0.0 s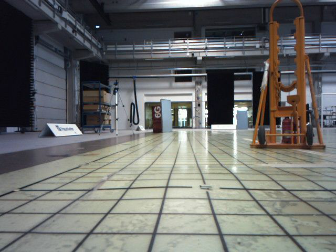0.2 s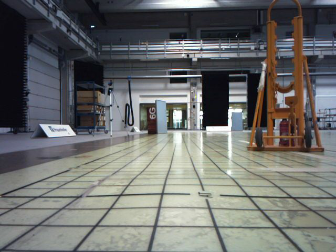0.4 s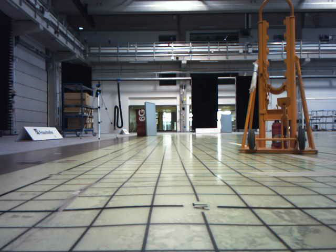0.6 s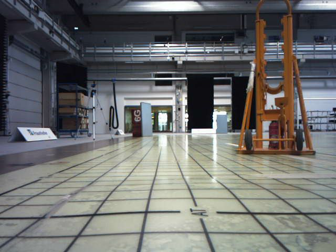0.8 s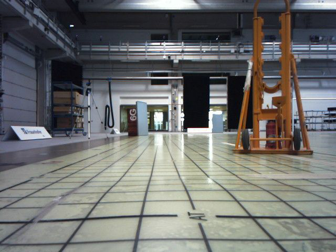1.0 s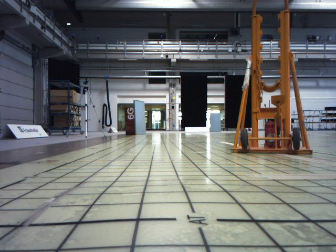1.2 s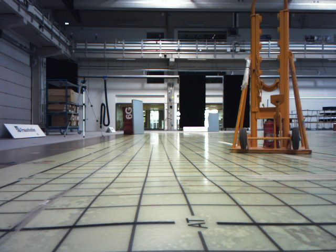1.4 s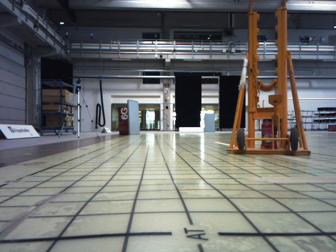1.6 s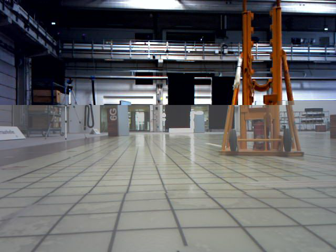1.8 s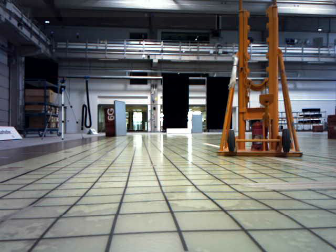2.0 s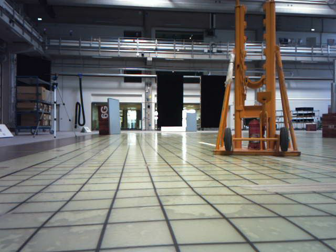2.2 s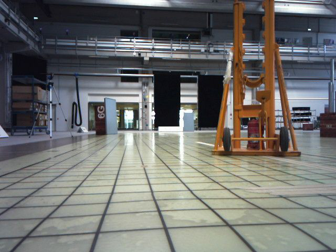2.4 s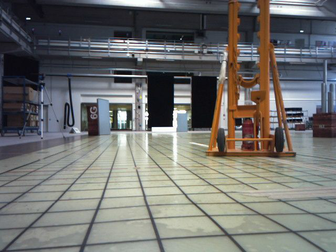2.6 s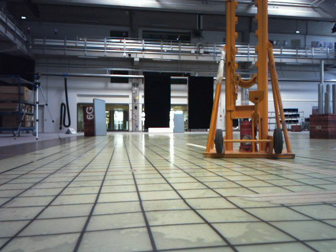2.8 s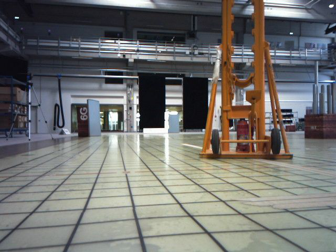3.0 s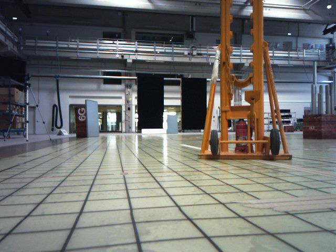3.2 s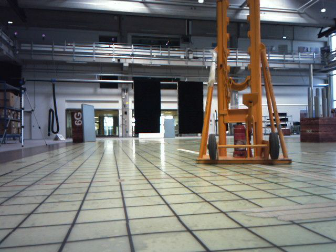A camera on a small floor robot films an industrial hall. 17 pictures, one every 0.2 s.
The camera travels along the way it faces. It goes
forward.
0.0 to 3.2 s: The camera swings to its right by about 10 degrees, and the scene slides to the left. It travels forward, about 0.6 m, so what stands in front looms larger.
The film runs forward here.
